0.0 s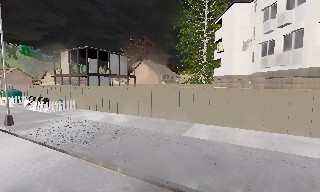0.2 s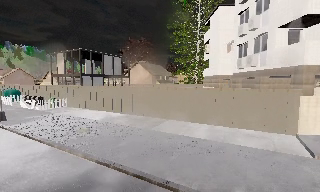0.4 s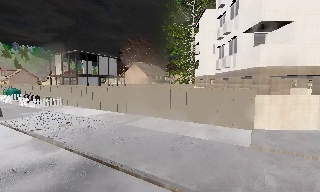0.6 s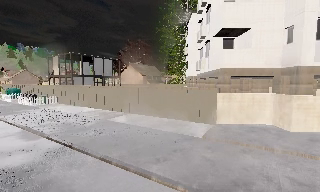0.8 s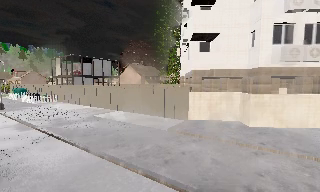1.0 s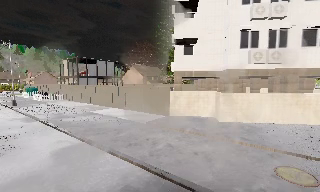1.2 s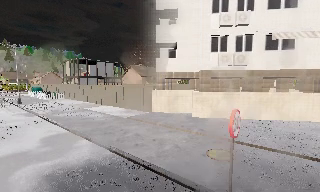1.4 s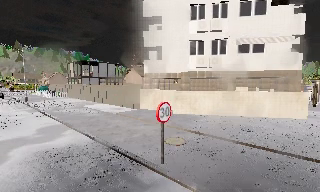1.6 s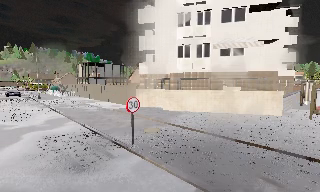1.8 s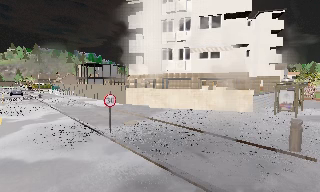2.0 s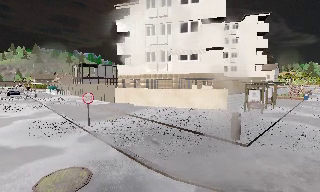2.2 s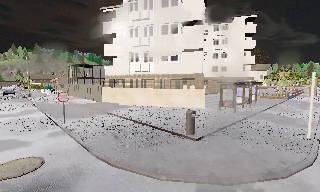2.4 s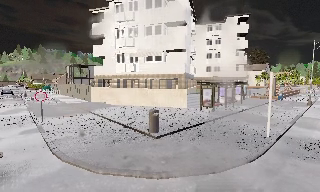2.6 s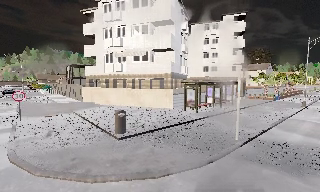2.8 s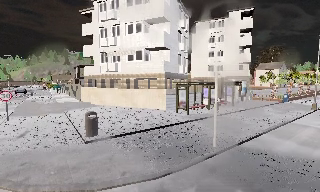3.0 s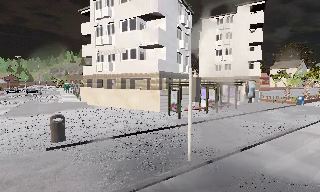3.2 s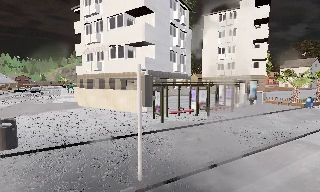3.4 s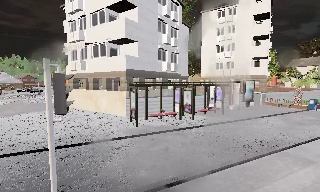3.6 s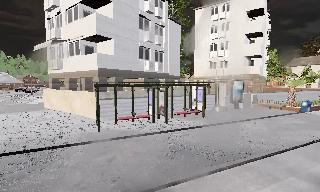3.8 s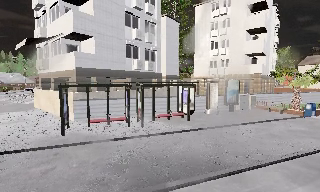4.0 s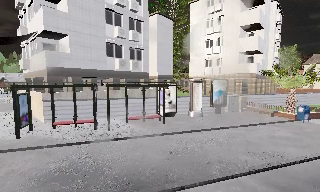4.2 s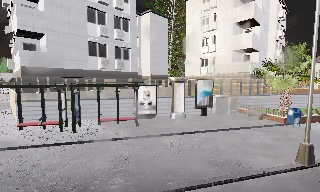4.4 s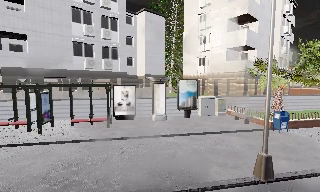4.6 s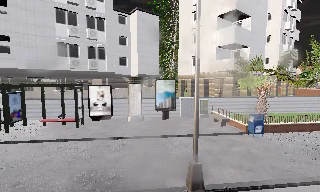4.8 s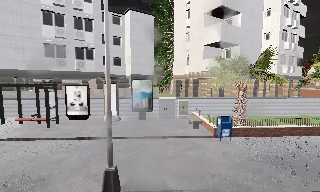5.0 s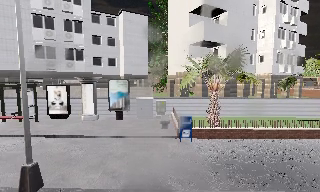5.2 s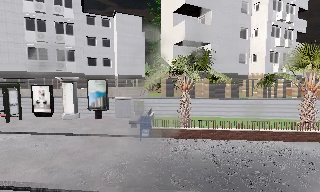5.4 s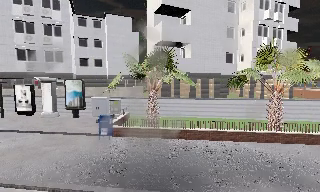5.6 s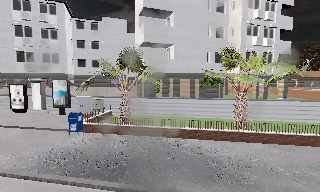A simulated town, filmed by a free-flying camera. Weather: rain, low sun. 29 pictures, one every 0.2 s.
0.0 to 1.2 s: The camera pans to its left, which is counterclockwise from overhead, by about 10 degrees. It travels to its right and backward, about 14 m, so close, fixed things drift to the left.
1.2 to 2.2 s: The camera travels to its right and backward, about 11 m, so close, fixed things drift to the left.
2.2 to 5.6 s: The camera pans to its left, which is counterclockwise from overhead, by about 55 degrees. It travels to its right, about 35 m, so close, fixed things drift to the left.
The film runs backward here.
